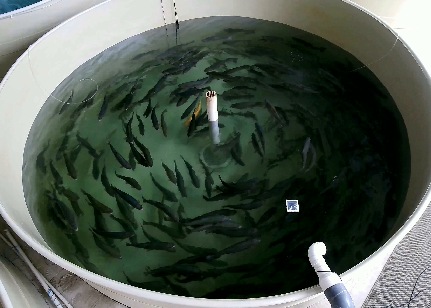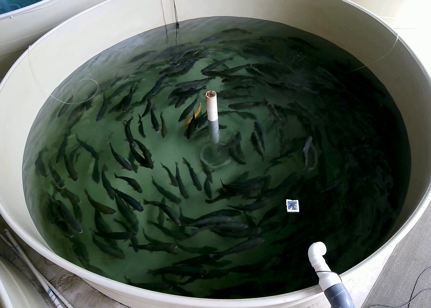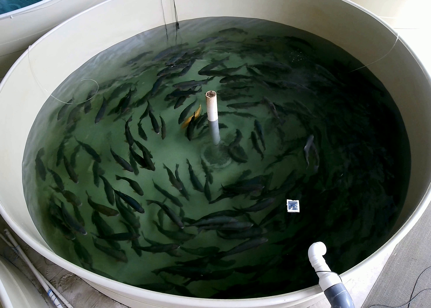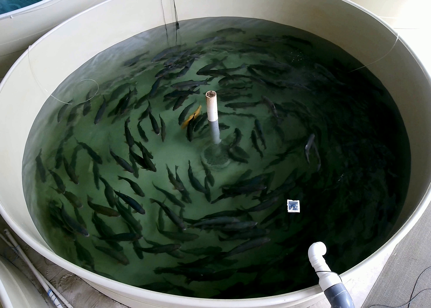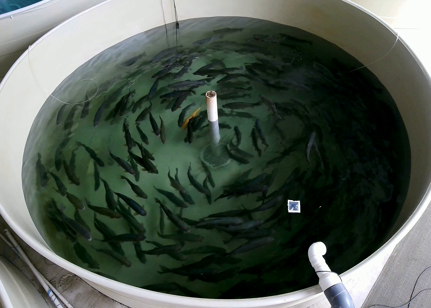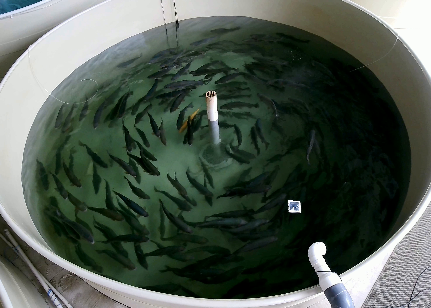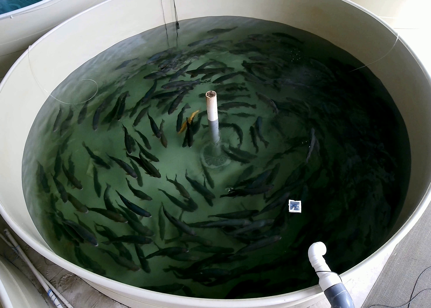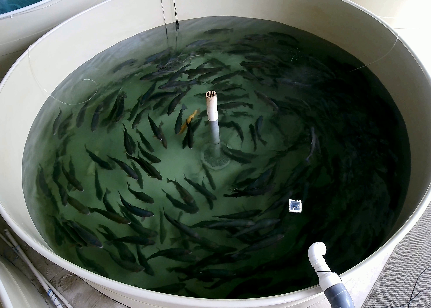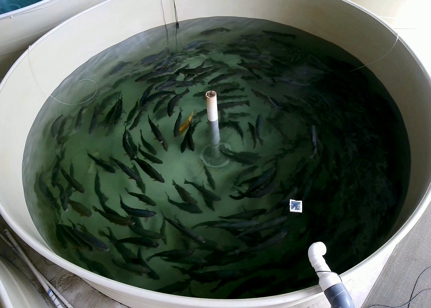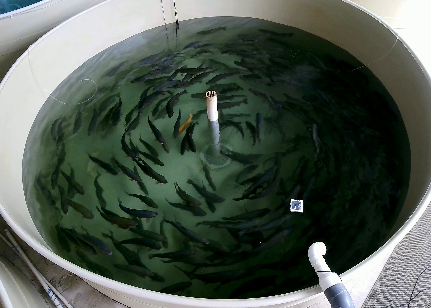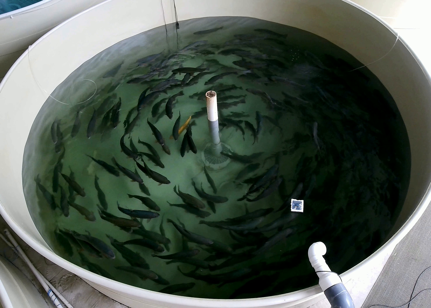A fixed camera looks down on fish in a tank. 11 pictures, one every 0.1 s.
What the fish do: Normal cruising.
